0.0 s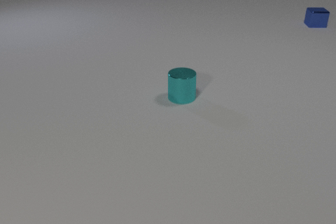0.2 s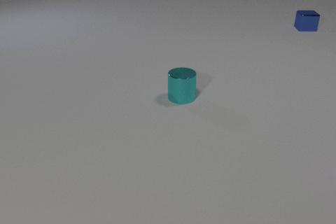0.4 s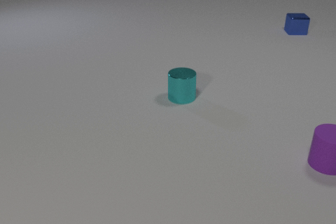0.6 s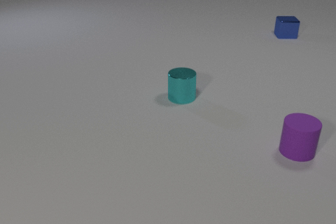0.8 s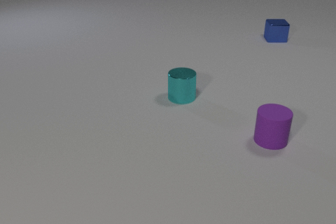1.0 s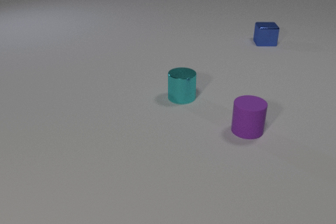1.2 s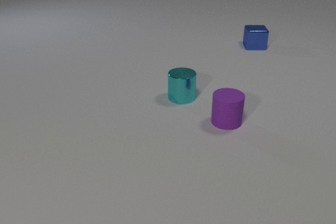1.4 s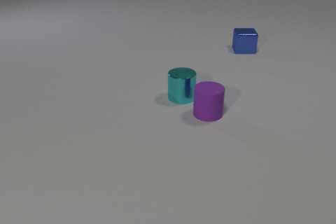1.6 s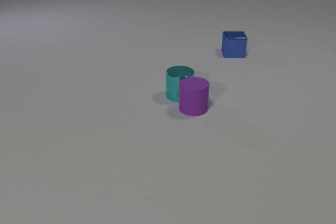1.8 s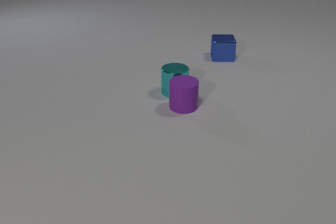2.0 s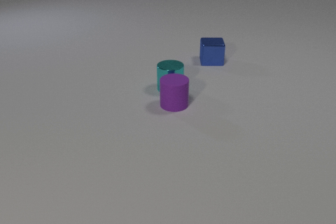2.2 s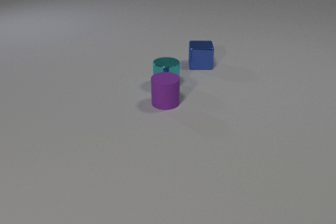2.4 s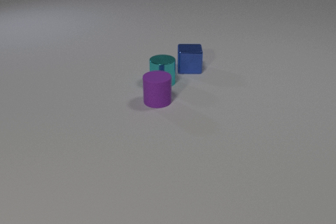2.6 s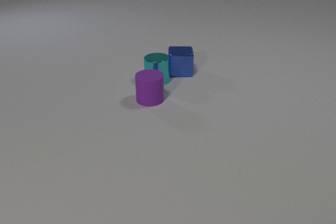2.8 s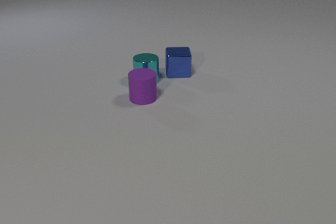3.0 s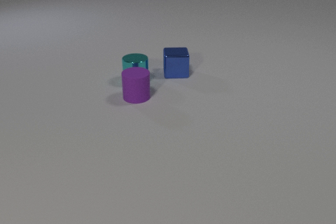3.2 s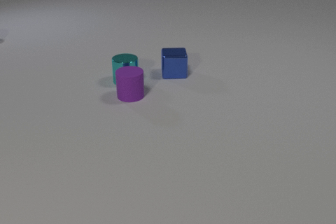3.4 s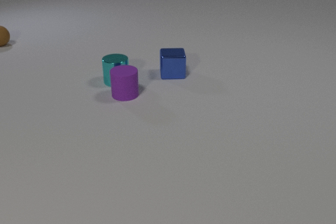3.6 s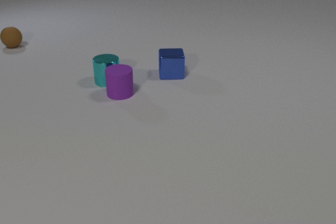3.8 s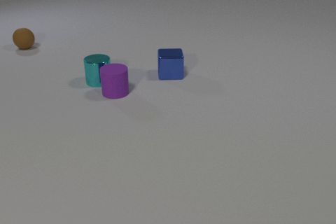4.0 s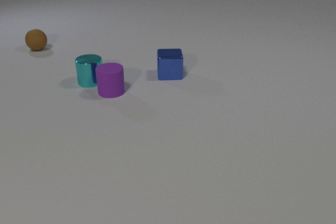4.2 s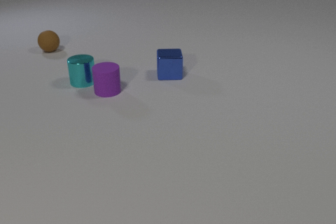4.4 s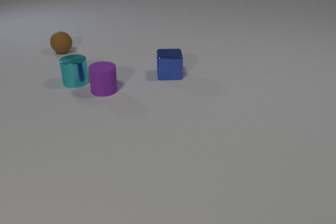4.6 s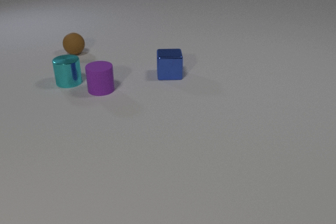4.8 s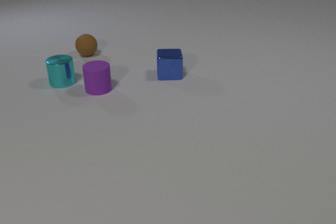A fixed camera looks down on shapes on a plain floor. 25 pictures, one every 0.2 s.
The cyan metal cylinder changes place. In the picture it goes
to the left.
The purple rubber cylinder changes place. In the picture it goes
to the left.
0.0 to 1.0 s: The purple rubber cylinder comes in at the right edge, slides to the left and away from the camera. The blue metal cube slides toward the camera and to the left.
1.0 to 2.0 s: The purple rubber cylinder slides to the left and away from the camera. The cyan metal cylinder slides away from the camera and to the left. The blue metal cube slides toward the camera and to the left. The purple rubber cylinder and the cyan metal cylinder collide.
2.0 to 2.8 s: The purple rubber cylinder slides to the left and away from the camera. The cyan metal cylinder slides to the left and away from the camera. The blue metal cube slides to the left and toward the camera. The cyan metal cylinder and the blue metal cube collide.
2.8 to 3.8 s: The purple rubber cylinder slides to the left and away from the camera. The cyan metal cylinder slides to the left. The blue metal cube slides to the left. The brown rubber sphere comes in at the left edge, rolls to the right and toward the camera.
3.8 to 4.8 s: The purple rubber cylinder slides to the left and away from the camera. The cyan metal cylinder slides to the left. The brown rubber sphere rolls to the right and toward the camera.
How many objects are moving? 4.
What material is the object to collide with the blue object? metal.
How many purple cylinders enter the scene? 1.
